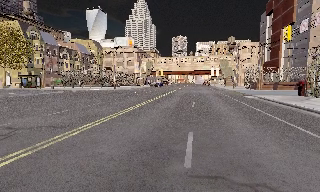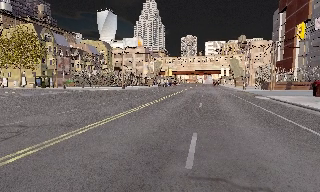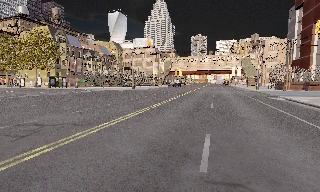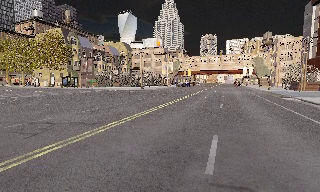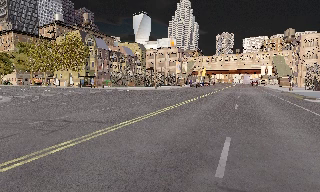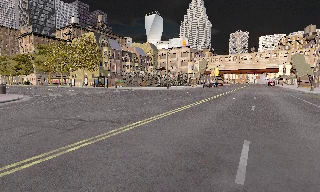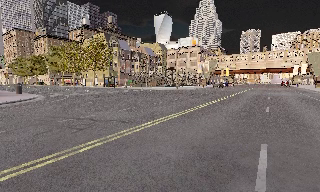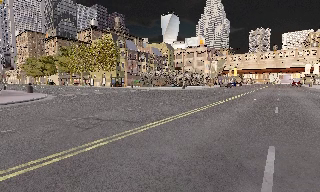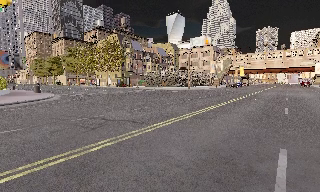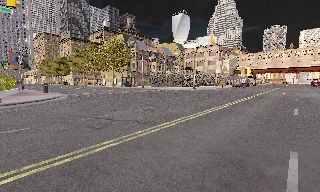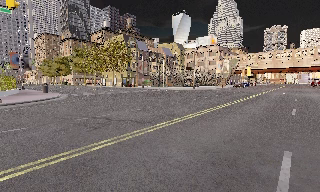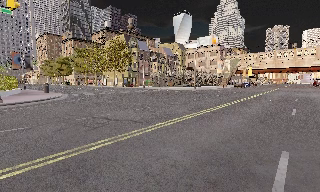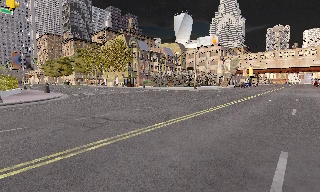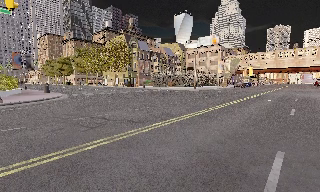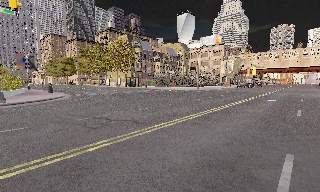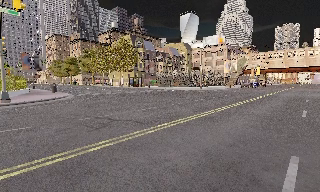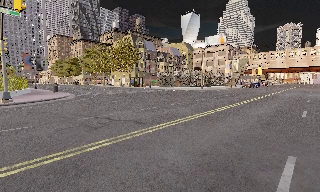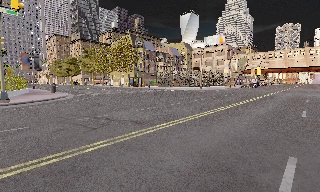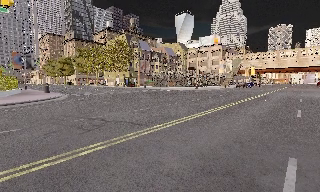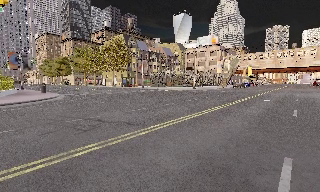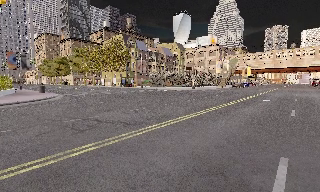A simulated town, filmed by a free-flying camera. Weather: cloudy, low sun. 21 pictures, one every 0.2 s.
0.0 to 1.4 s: The scene slides to the right, as the camera pans about 25 degrees to its left.
1.4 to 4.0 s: The camera shifts only a little, or ends up much as it began.
The film runs forward here.
